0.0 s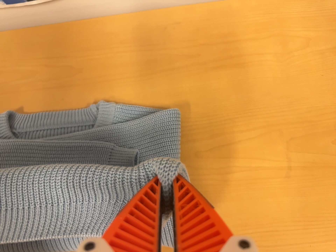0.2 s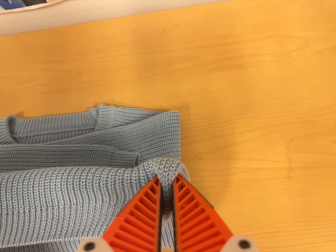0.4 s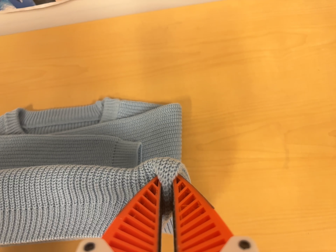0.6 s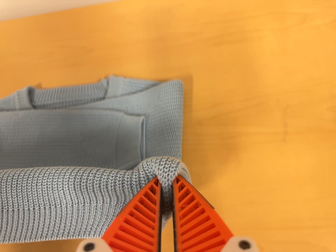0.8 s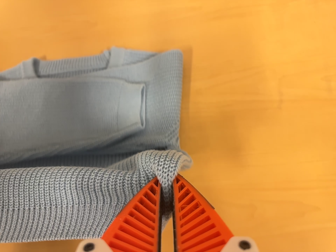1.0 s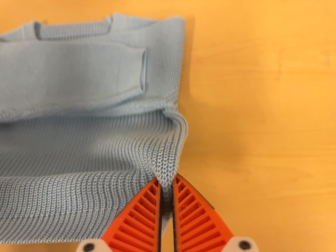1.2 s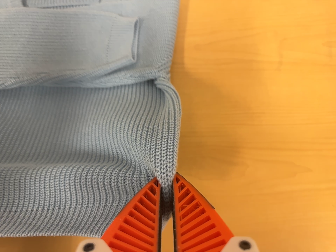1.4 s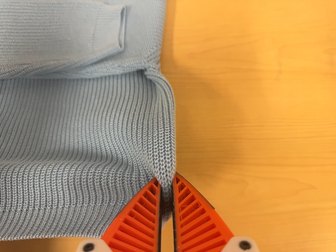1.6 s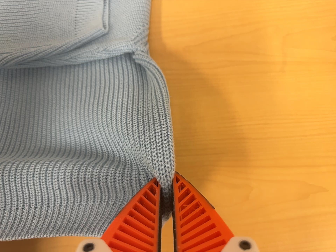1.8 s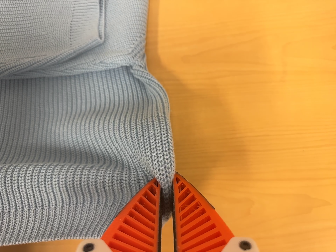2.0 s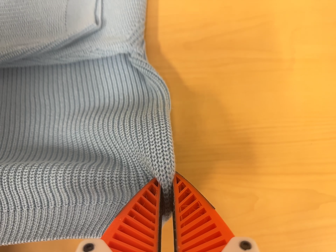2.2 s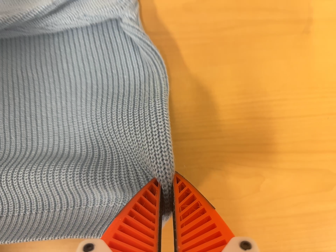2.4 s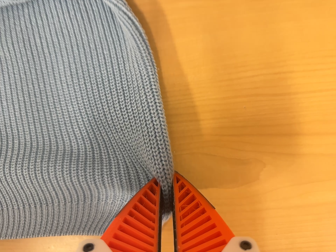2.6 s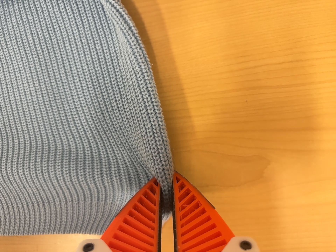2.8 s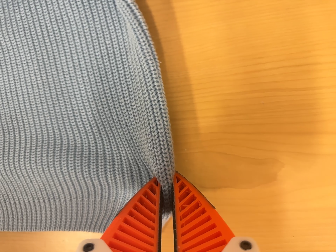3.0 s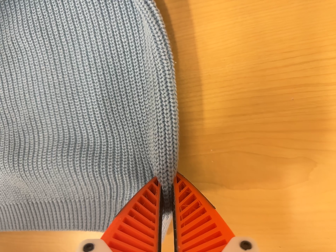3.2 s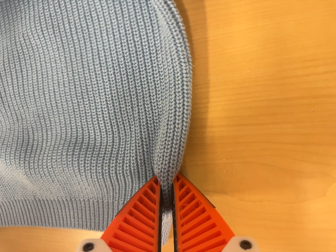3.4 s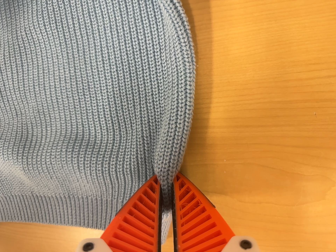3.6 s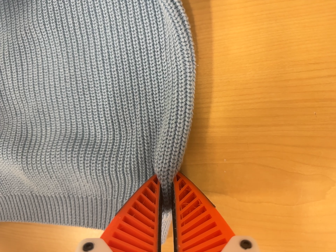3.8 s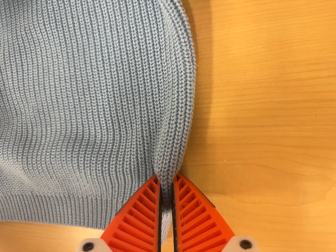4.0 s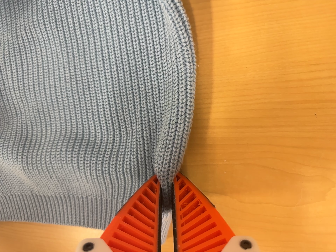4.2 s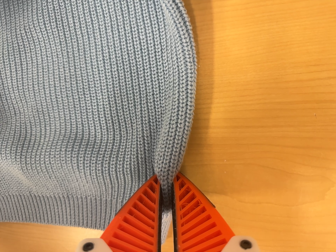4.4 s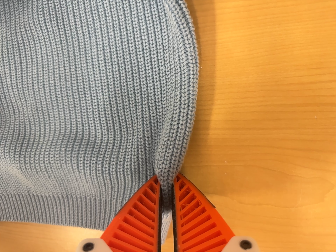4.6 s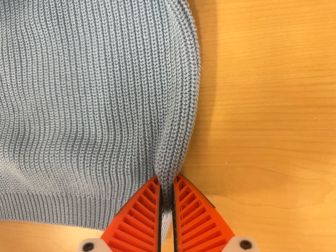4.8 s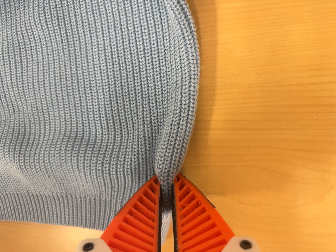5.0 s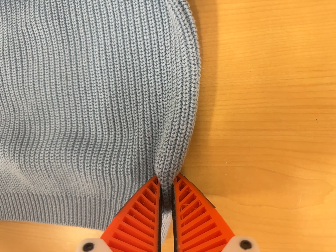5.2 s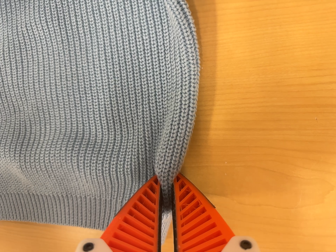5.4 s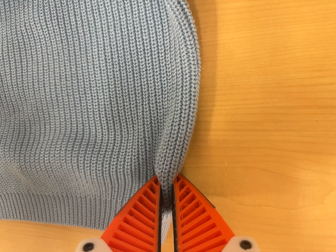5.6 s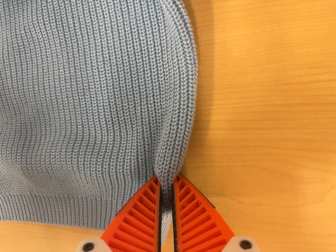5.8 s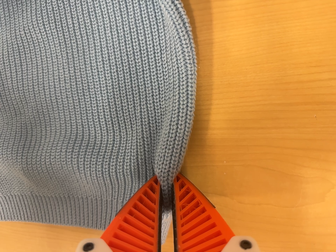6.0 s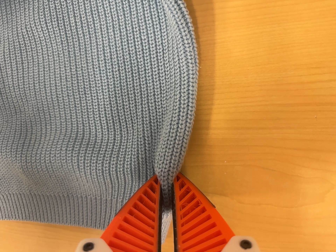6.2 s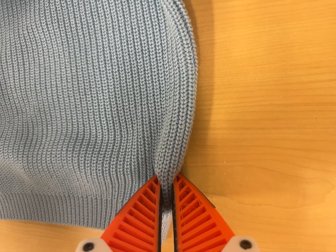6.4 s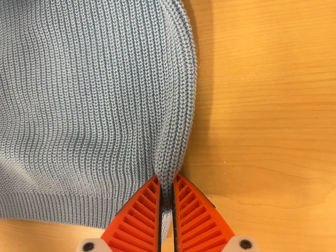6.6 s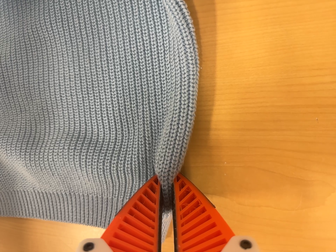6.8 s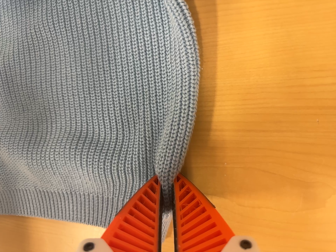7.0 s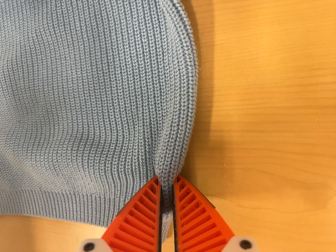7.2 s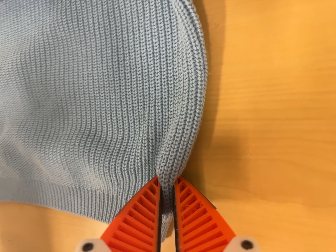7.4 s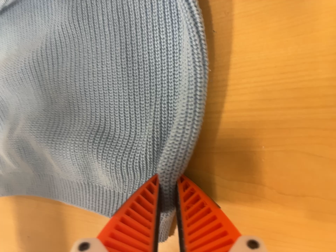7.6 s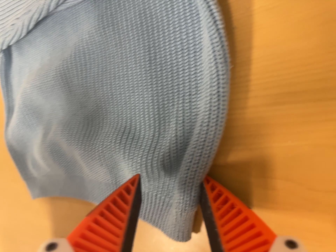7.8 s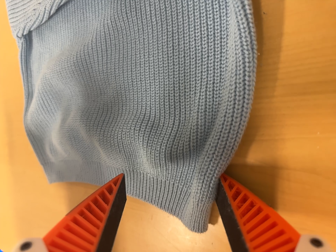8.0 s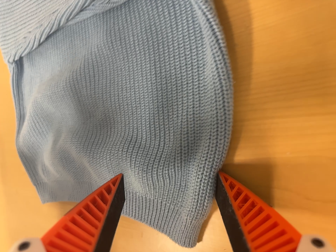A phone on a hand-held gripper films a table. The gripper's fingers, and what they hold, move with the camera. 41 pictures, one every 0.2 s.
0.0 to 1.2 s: The camera travels toward the bottom of its view, about 14 cm, so close, fixed things drift upward.
1.2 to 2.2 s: The camera travels forward and toward the top of its view, about 12 cm, so what stands in front looms larger. Its aim tips toward the bottom of its view by about 10 degrees.
2.2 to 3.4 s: The scene slides to the right, as the camera pans about 10 degrees to its left. It travels forward, about 7 cm, so what stands in front looms larger. Its aim tips toward the bottom of its view by about 15 degrees, and the scene shifts upward.
3.4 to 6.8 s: The camera shifts only a little, or ends up much as it began.
6.8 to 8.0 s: The camera pans to its left by about 15 degrees.
The film runs backward here.
